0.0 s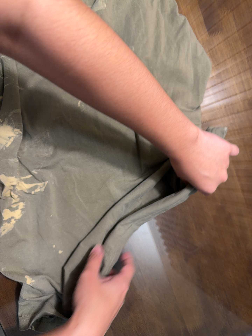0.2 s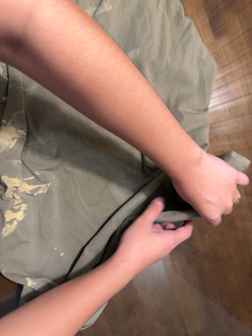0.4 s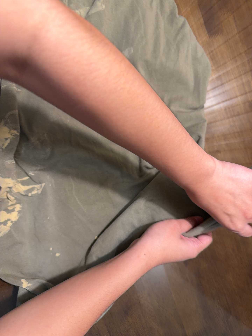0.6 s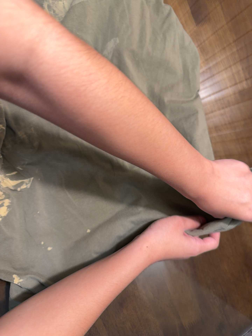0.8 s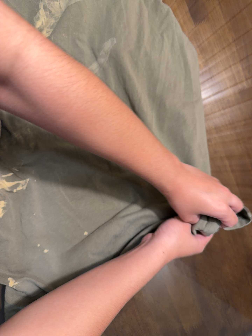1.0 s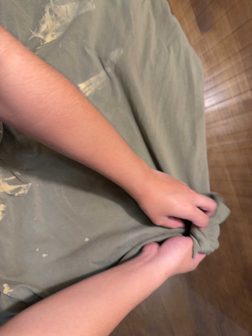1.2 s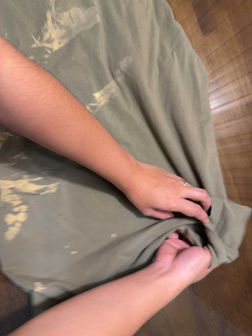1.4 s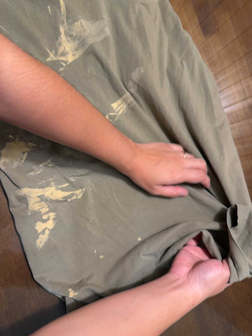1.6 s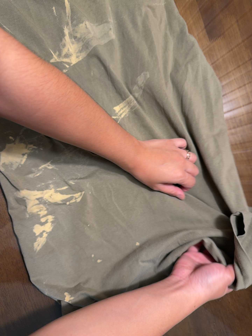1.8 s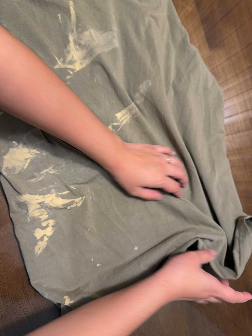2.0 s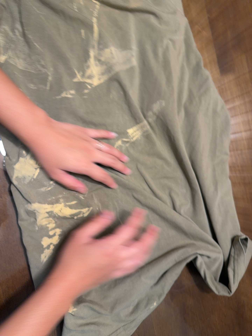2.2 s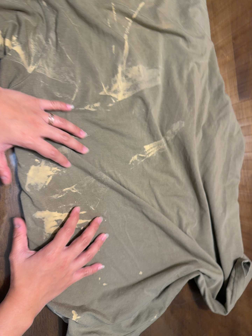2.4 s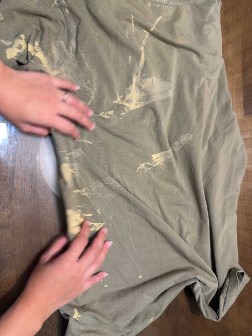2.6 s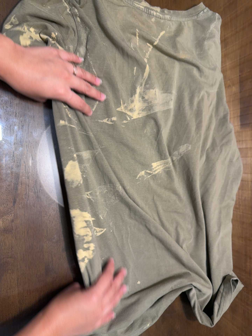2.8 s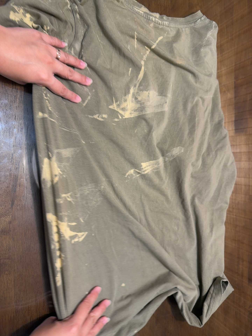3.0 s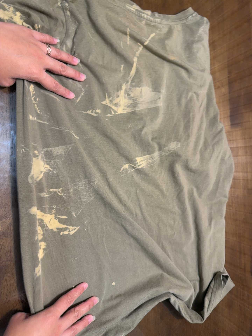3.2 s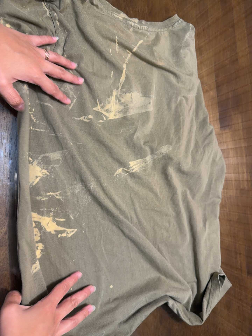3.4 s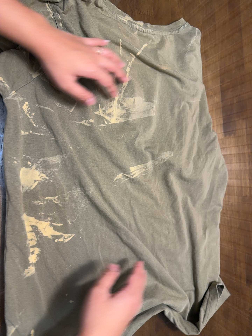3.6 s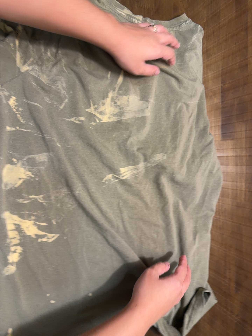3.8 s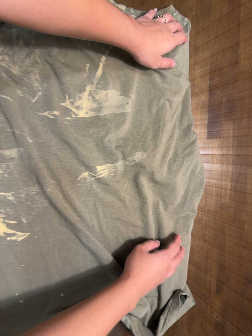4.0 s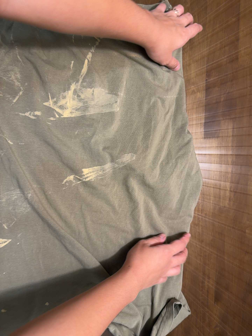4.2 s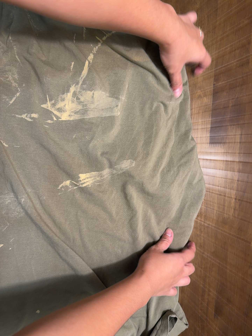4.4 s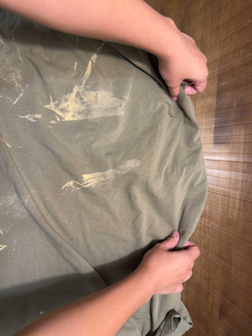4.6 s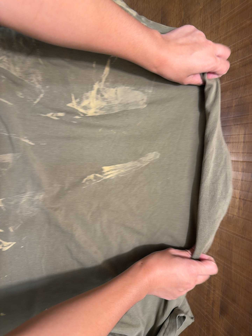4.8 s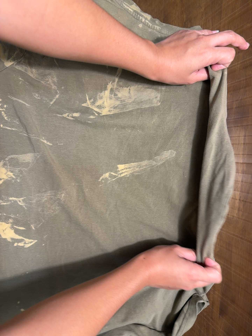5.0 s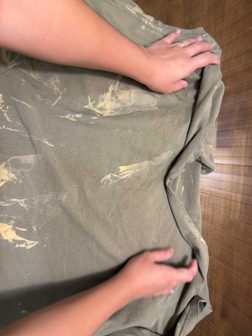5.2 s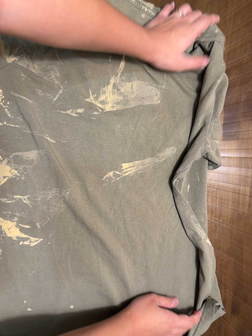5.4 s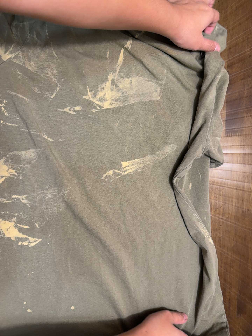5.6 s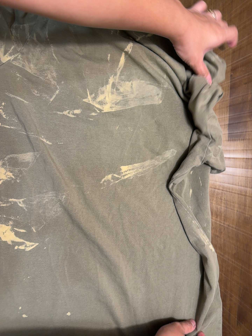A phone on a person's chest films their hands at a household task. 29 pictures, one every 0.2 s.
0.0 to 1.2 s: The camera shifts only a little, or ends up much as it began.
1.2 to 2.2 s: The camera travels to its left and toward the top of its view, about 8 cm, so close, fixed things drift to the right. It rolls about its line of sight by about 15 degrees, and the scene rotates clockwise.
2.2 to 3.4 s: The camera shifts only a little, or ends up much as it began.
3.4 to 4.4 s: The camera travels to its right and forward, about 14 cm.
4.4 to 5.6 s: The camera shifts only a little, or ends up much as it began.
The film runs forward here.
